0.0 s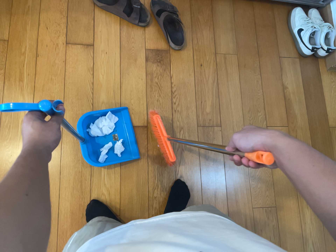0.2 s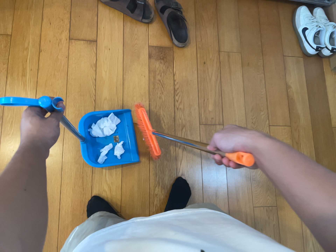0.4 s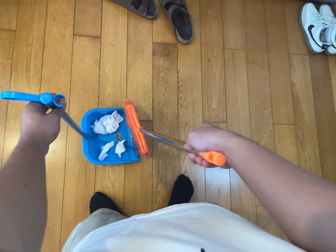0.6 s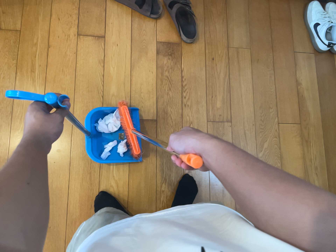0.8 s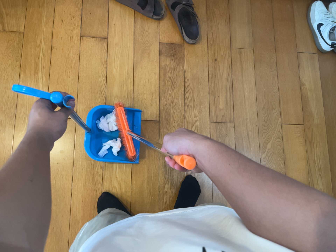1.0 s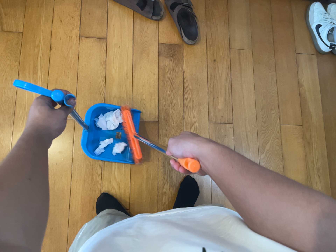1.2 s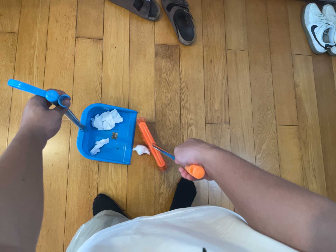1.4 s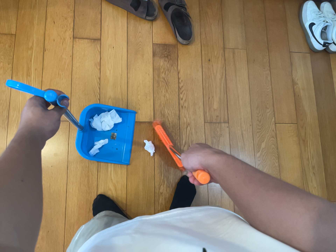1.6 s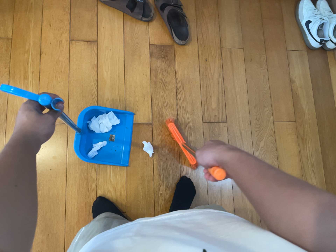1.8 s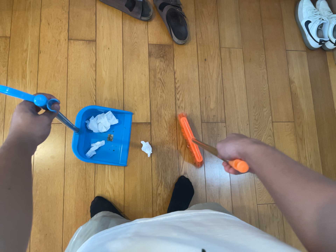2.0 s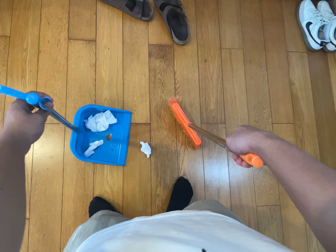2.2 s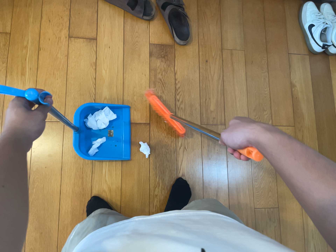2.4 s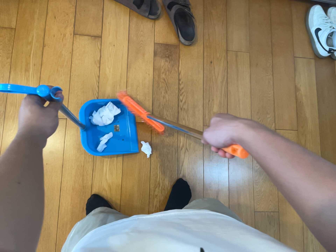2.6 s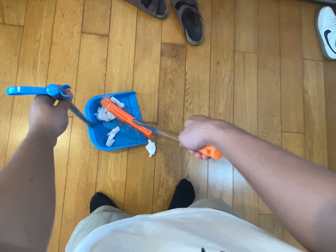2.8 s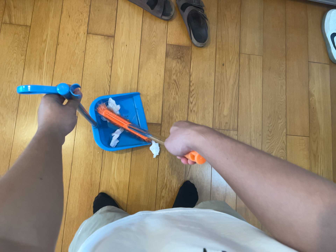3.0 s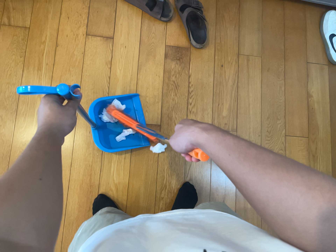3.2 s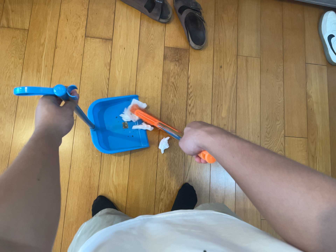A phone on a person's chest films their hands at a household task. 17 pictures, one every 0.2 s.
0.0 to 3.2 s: The camera travels toward the top of its view, about 7 cm, so close, fixed things drift downward.
The film runs backward here.
